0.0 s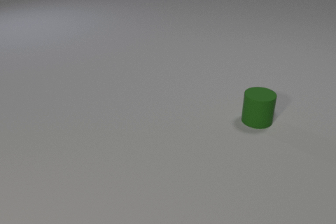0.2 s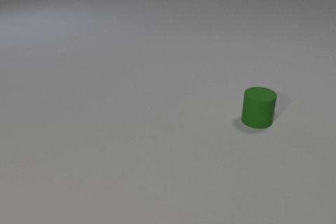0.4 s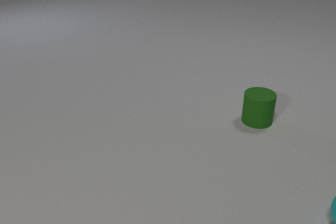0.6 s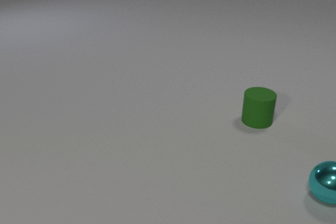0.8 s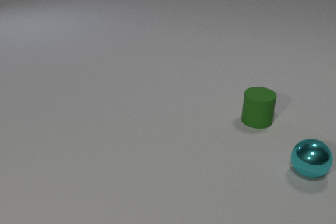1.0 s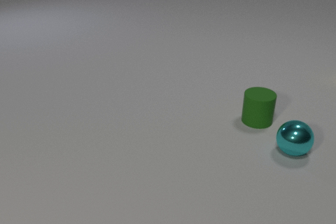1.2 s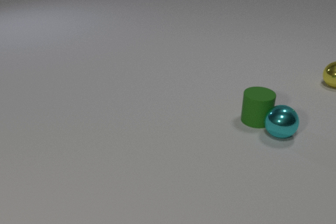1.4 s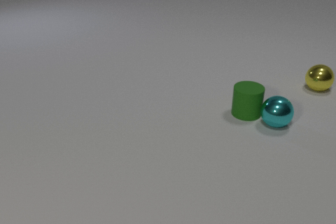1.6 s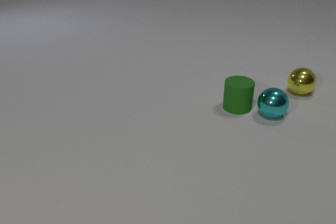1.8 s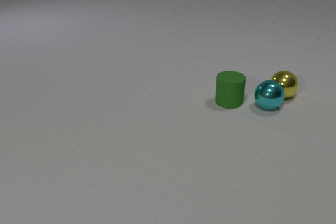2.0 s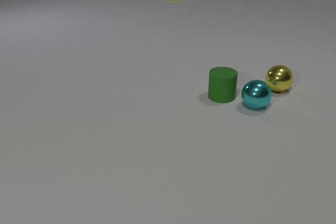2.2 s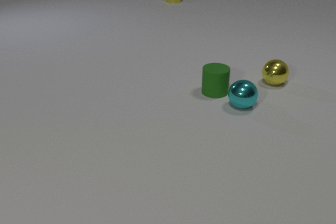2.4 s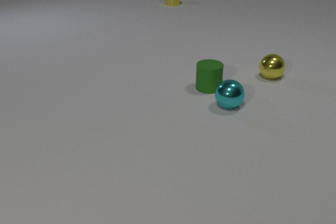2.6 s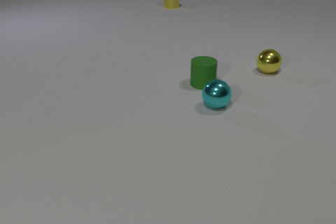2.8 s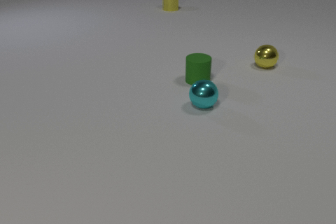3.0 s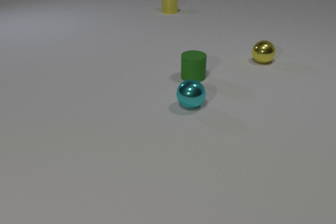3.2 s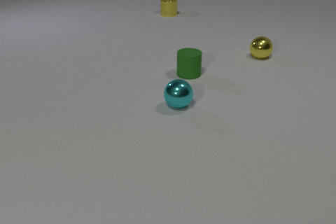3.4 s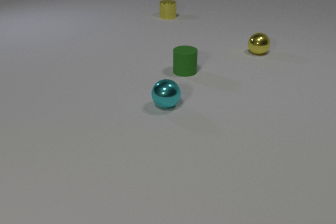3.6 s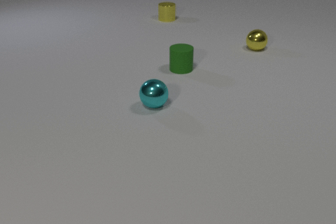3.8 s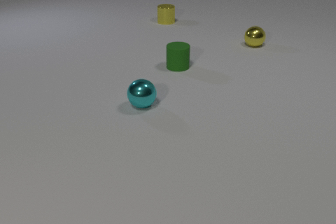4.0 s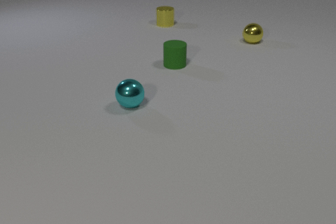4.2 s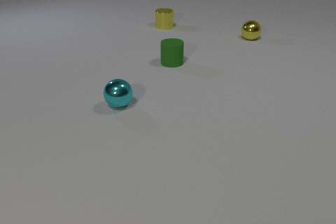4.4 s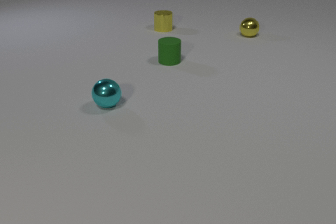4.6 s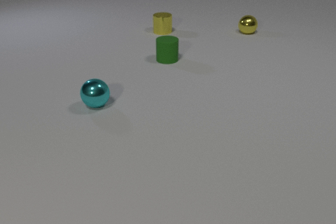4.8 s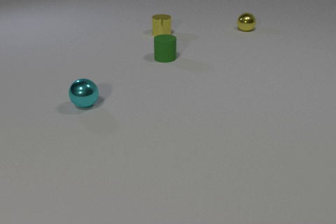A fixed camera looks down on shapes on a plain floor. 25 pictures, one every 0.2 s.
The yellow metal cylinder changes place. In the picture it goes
toward the camera.
0.0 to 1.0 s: The cyan metal sphere comes in at the right edge, rolls away from the camera and to the left.
1.0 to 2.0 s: The cyan metal sphere rolls away from the camera and to the left. The green rubber cylinder slides away from the camera and to the left. The yellow metal sphere comes in at the right edge, rolls to the left and toward the camera. The yellow metal cylinder comes in at the top edge, slides toward the camera. The cyan metal sphere and the green rubber cylinder collide. The cyan metal sphere and the yellow metal sphere collide.
2.0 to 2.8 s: The cyan metal sphere rolls to the left. The green rubber cylinder slides away from the camera and to the left. The yellow metal sphere rolls away from the camera. The yellow metal cylinder slides toward the camera.
2.8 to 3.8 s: The cyan metal sphere rolls to the left. The green rubber cylinder slides away from the camera and to the left. The yellow metal sphere rolls away from the camera. The yellow metal cylinder slides toward the camera.
3.8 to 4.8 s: The cyan metal sphere rolls to the left. The green rubber cylinder slides away from the camera and to the left. The yellow metal sphere rolls away from the camera. The yellow metal cylinder slides toward the camera.
Are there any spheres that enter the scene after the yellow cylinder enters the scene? no.
How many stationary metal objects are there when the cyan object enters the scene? 0.
How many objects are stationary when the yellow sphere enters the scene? 1.
